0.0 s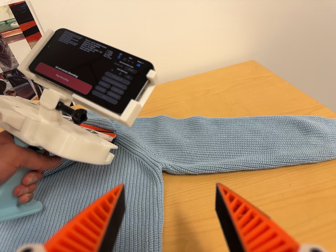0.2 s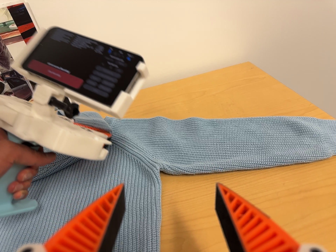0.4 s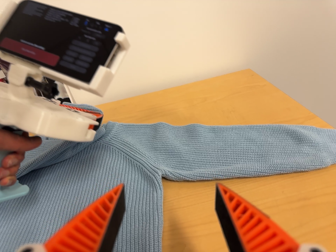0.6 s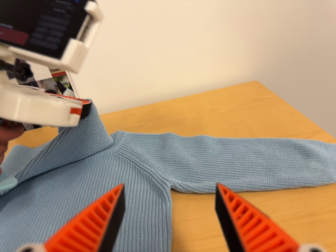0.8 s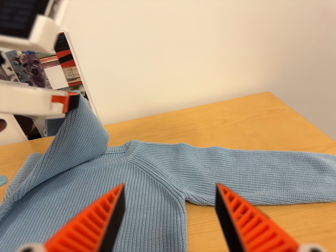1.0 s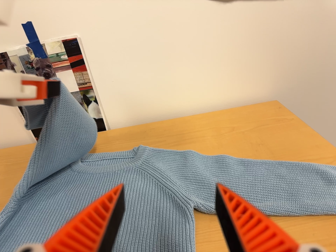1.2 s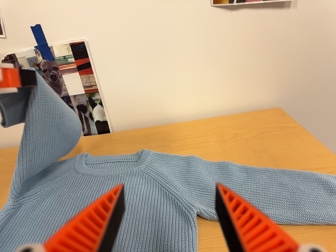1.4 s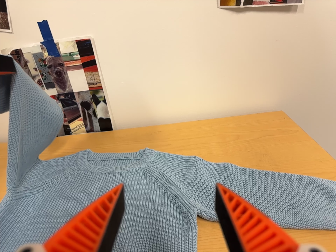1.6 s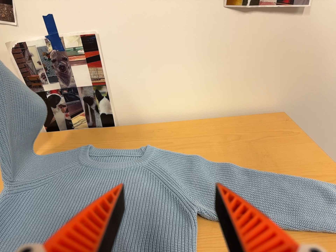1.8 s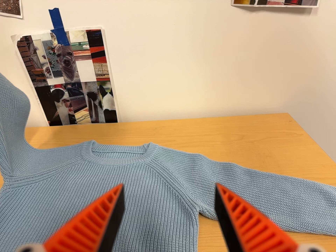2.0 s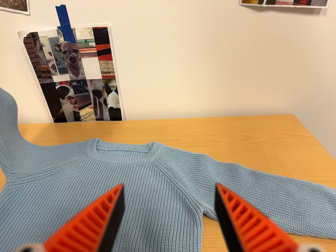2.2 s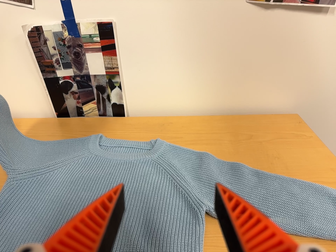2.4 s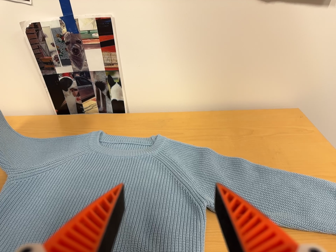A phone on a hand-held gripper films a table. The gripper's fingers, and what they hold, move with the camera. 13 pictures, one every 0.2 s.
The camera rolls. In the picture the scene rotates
clockwise.
0.0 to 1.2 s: The camera travels to its left, toward the top of its view and backward, about 9 cm, so close, fixed things drift to the right.
1.2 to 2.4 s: The camera shifts only a little, or ends up much as it began.
The film runs backward here.
